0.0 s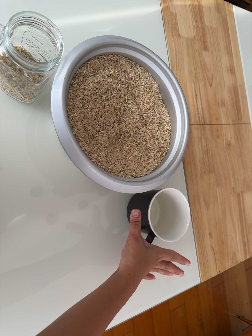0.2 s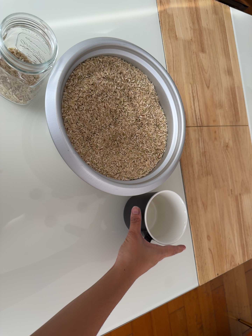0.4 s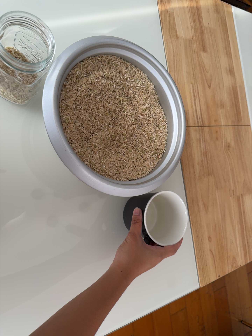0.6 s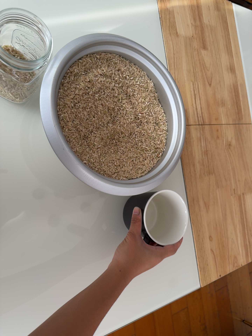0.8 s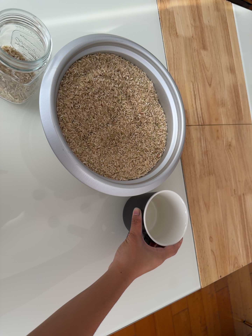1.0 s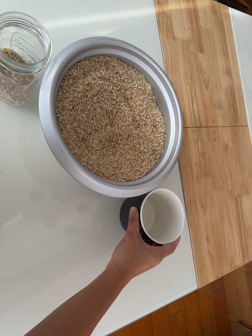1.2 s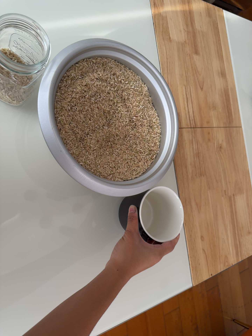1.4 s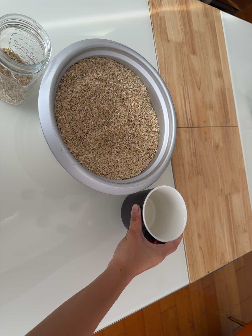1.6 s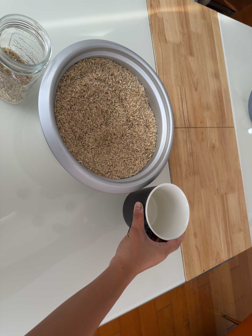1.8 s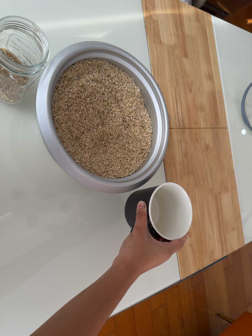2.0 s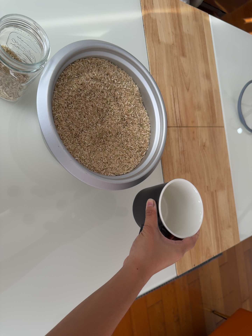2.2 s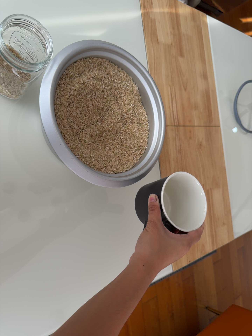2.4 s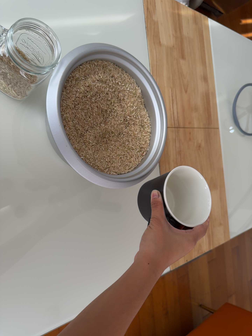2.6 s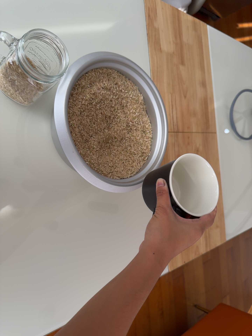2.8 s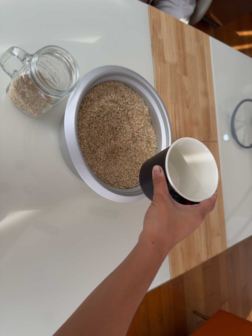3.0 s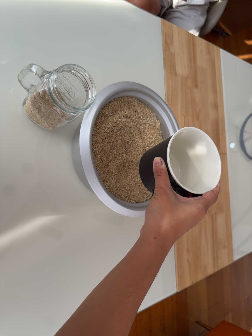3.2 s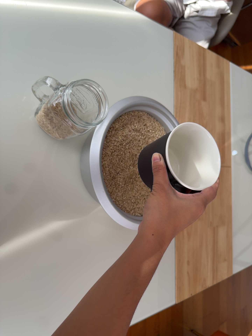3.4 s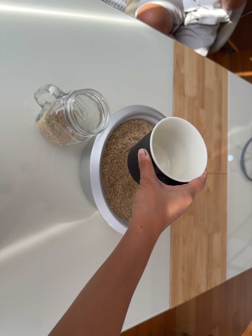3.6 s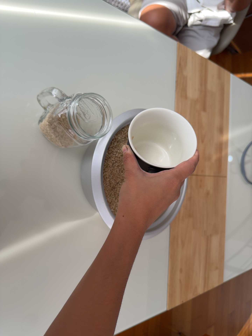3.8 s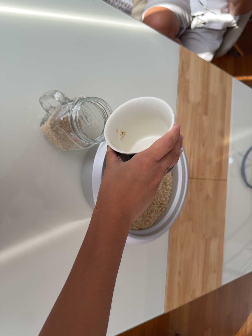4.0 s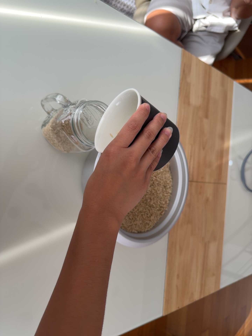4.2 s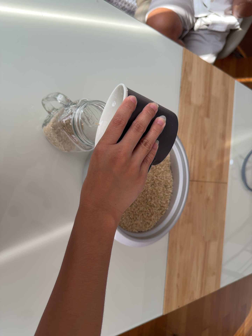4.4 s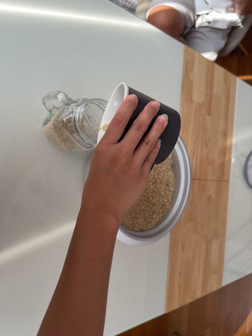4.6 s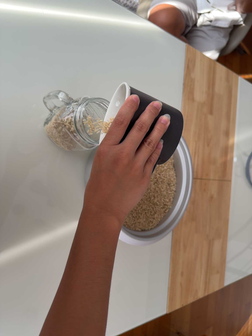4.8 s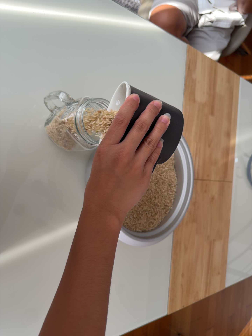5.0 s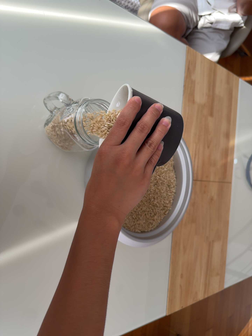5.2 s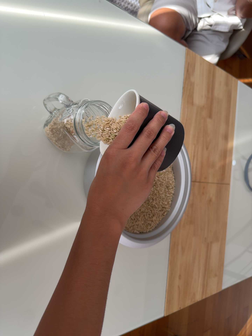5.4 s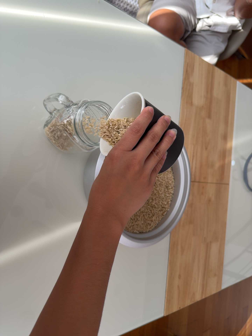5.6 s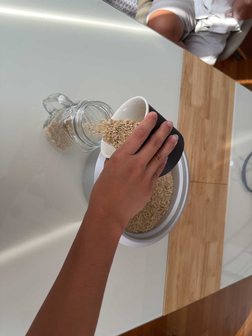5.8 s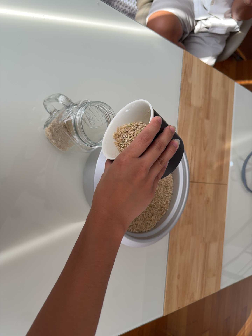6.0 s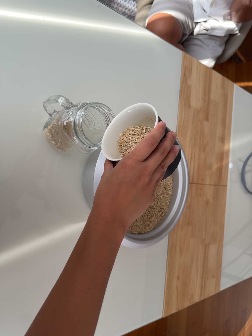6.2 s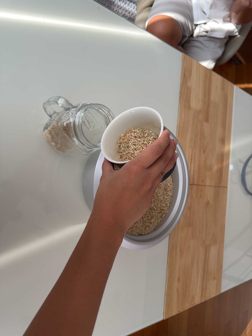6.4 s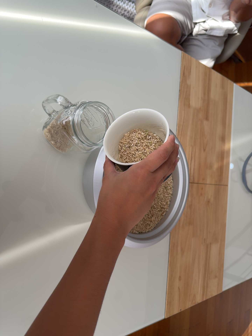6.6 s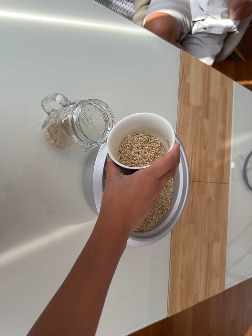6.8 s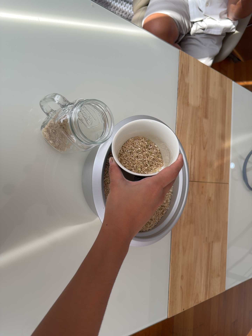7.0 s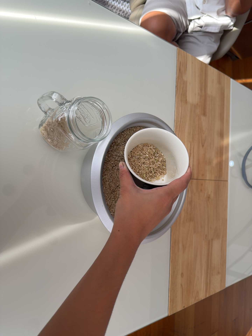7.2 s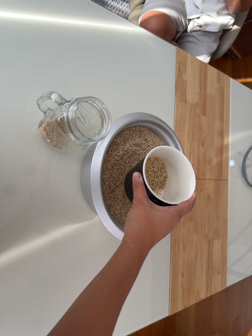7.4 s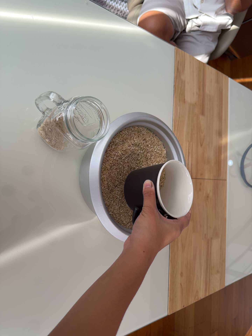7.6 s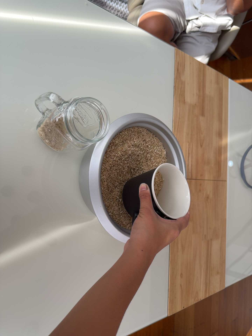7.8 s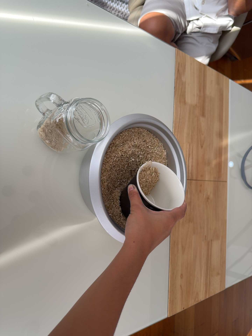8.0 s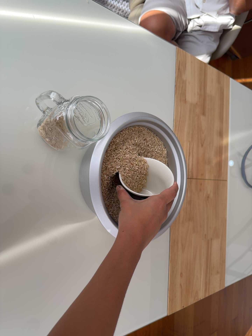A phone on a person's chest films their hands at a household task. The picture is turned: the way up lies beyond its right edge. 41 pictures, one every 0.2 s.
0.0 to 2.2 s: The camera shifts only a little, or ends up much as it began.
2.2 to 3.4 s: The camera travels toward the top of its view, to its left and backward, about 12 cm, so close, fixed things drift downward. It rolls about its line of sight by about 10 degrees, and the scene rotates clockwise.
3.4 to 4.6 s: The camera shifts only a little, or ends up much as it began.
4.6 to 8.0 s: The camera shifts only a little, or ends up much as it began.
The film runs backward here.
